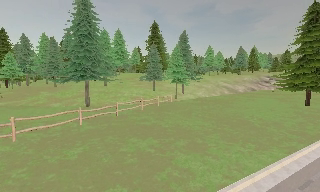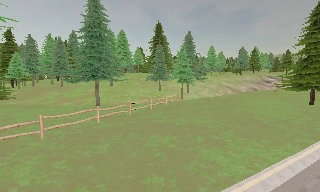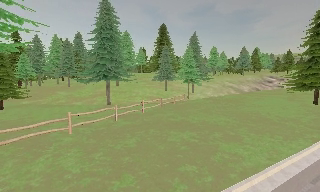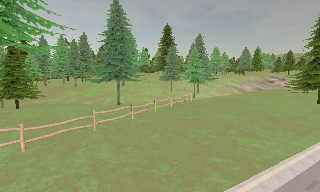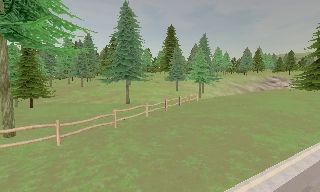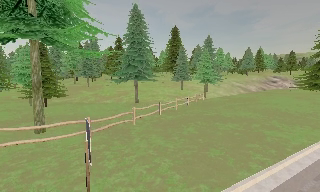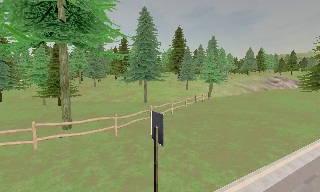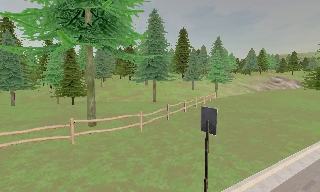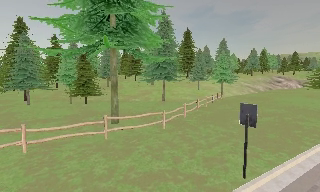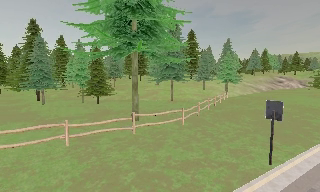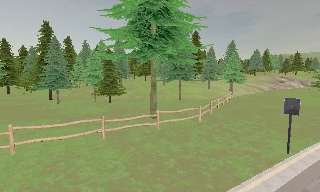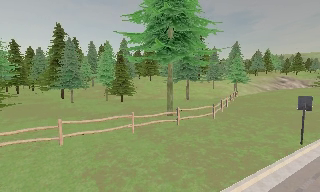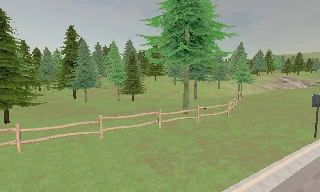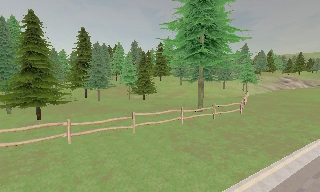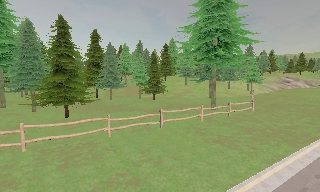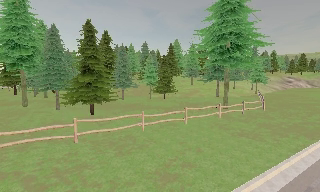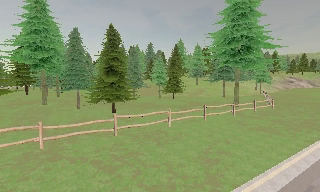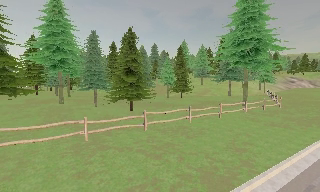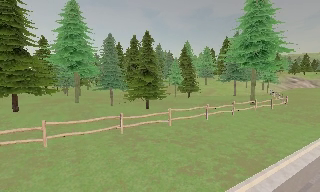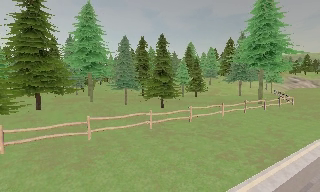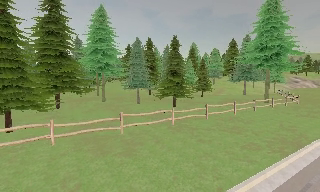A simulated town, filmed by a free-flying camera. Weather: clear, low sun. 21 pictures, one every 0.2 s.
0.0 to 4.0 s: The camera travels to its left and backward, about 35 m, so close, fixed things drift to the right.
The film runs forward here.
